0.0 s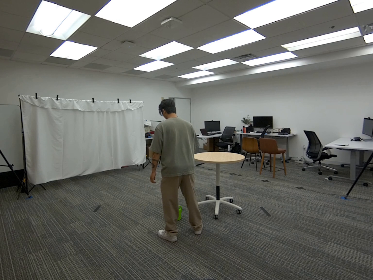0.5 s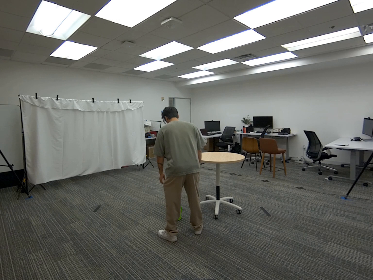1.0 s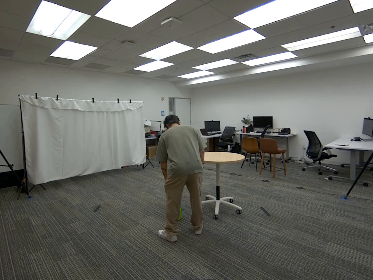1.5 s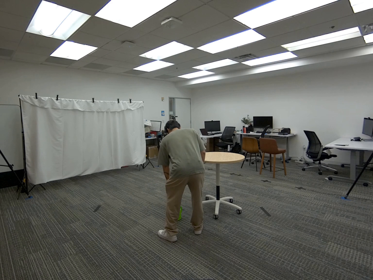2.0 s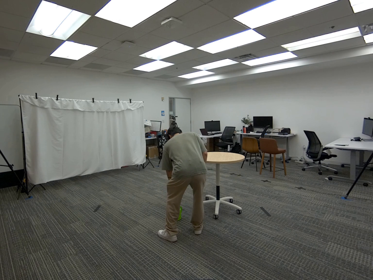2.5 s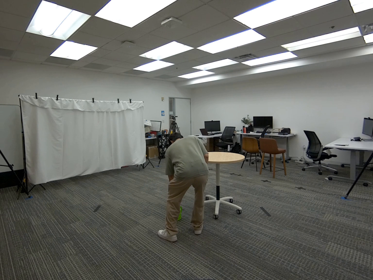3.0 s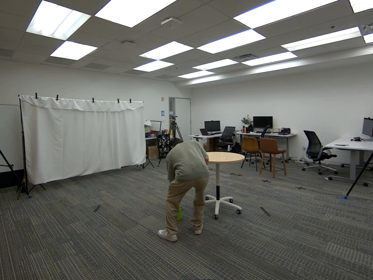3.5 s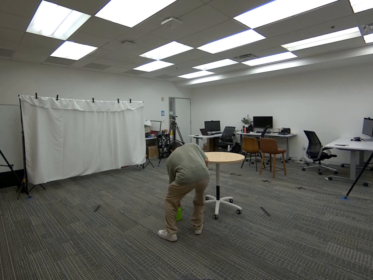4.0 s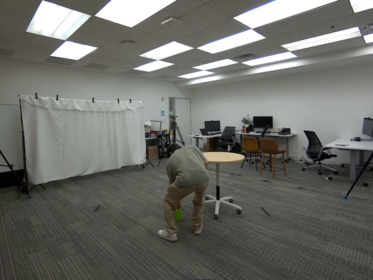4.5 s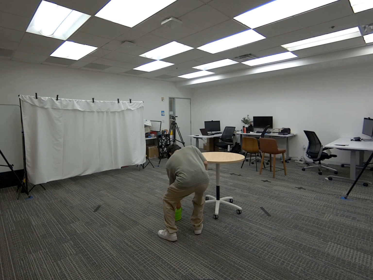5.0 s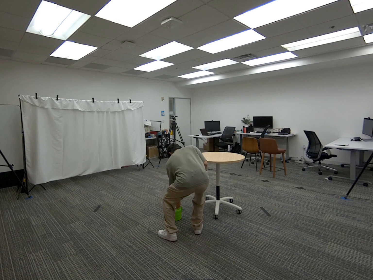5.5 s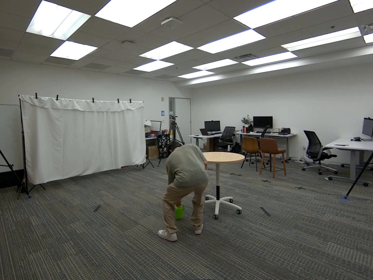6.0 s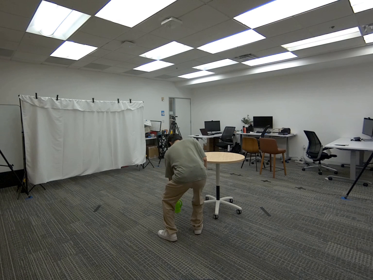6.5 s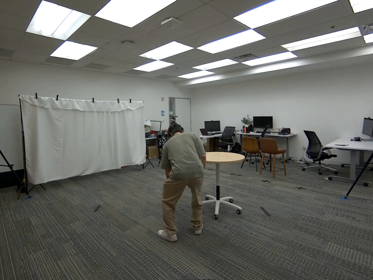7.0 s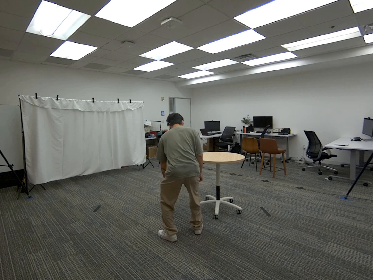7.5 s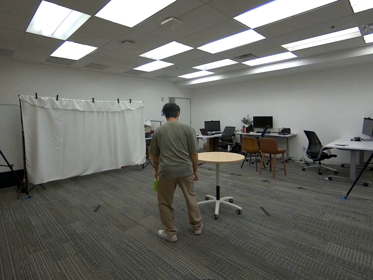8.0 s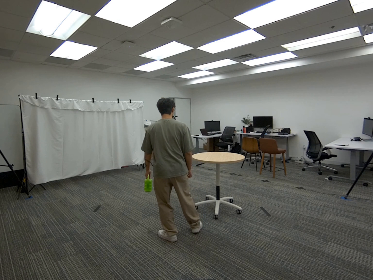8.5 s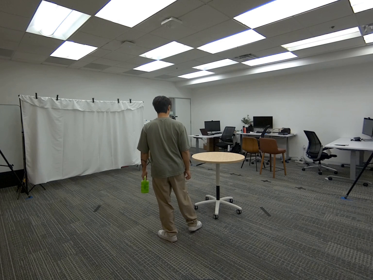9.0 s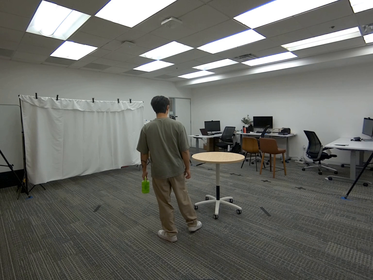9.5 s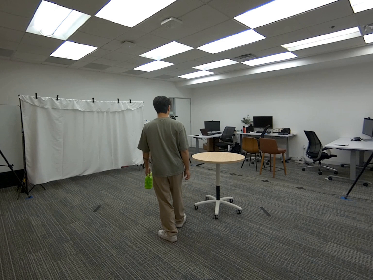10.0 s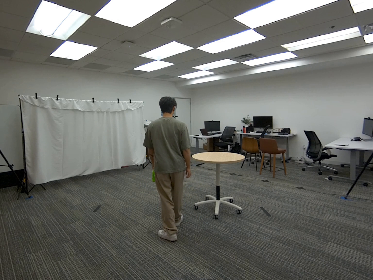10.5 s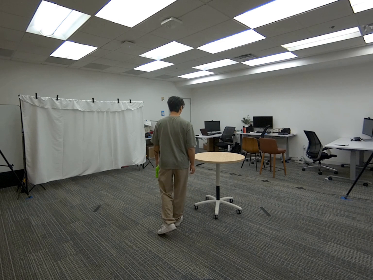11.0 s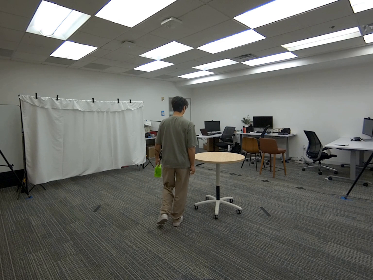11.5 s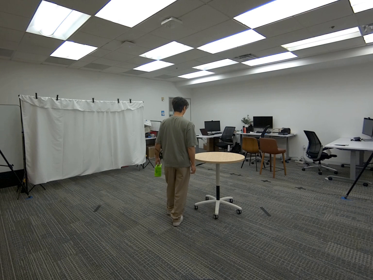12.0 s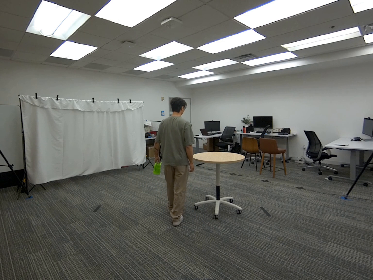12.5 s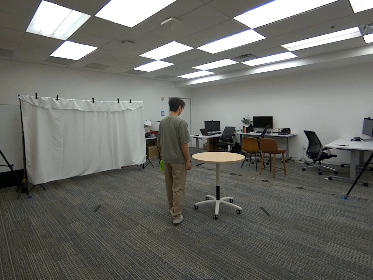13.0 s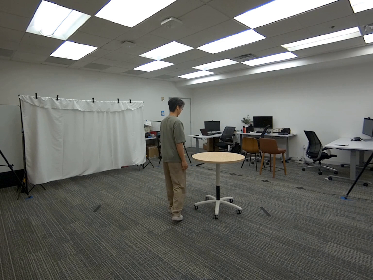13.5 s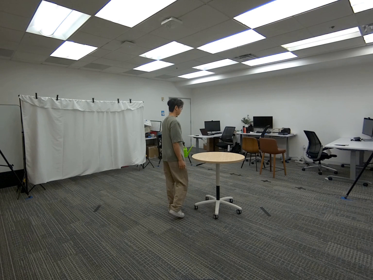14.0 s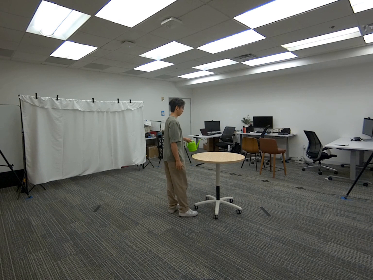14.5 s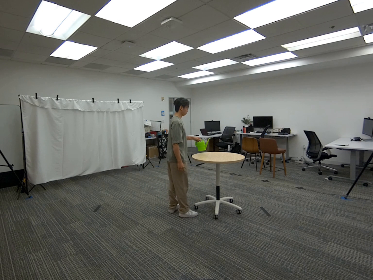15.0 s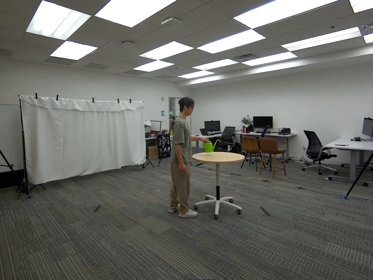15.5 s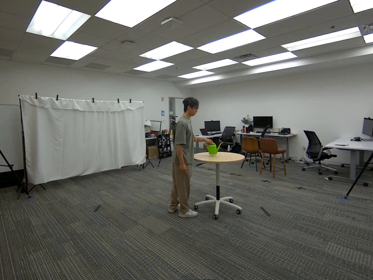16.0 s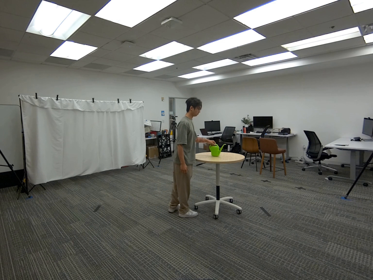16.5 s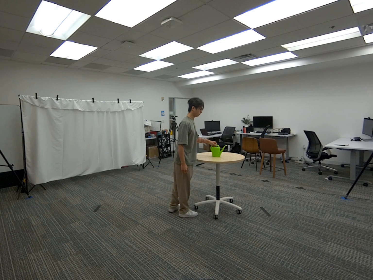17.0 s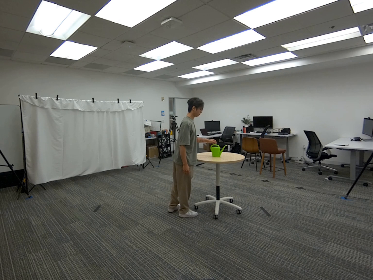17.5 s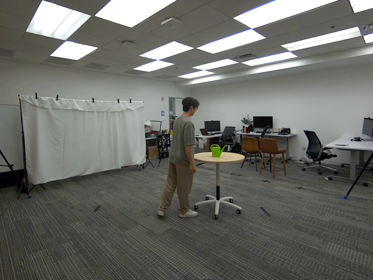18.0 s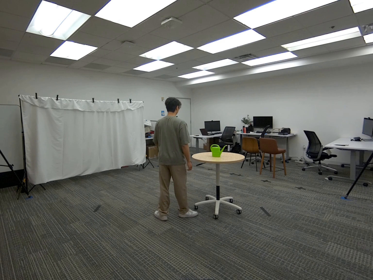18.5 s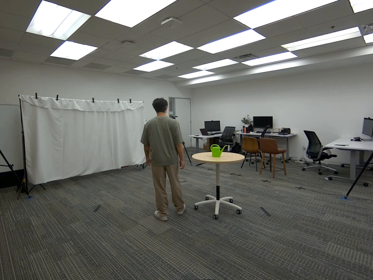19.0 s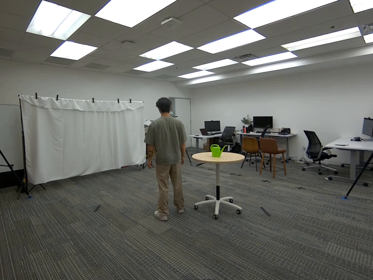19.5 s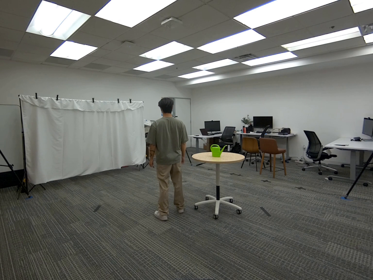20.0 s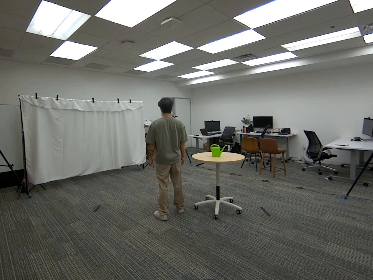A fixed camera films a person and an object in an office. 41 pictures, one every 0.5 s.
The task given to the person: Walk over to the watering can on the ground, pick it up with the left hand, and place it on the round table.
